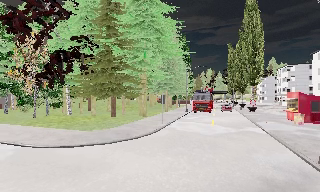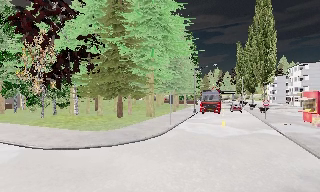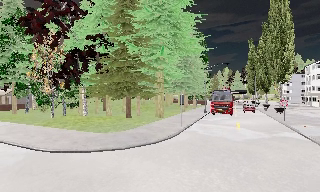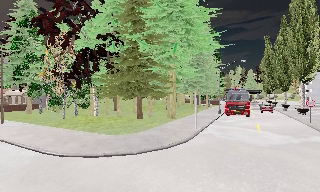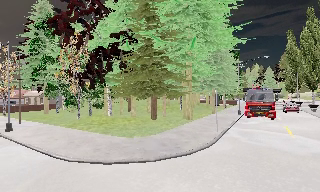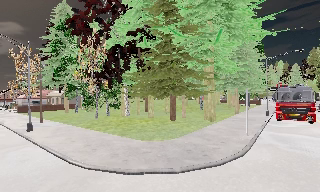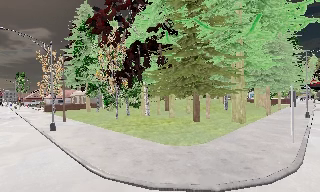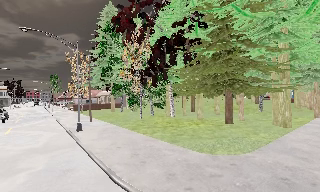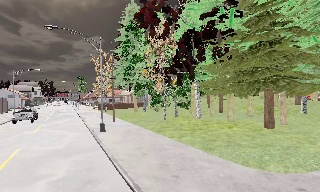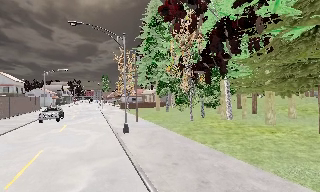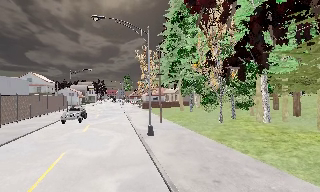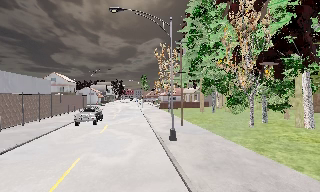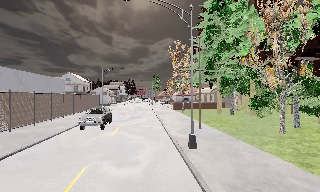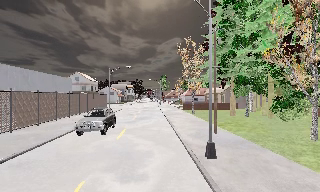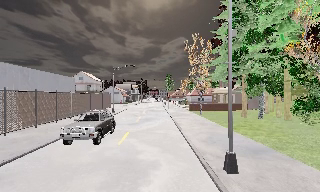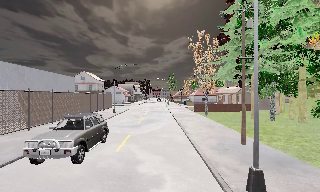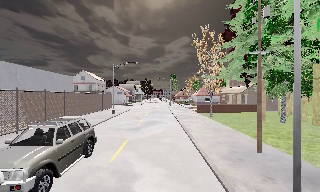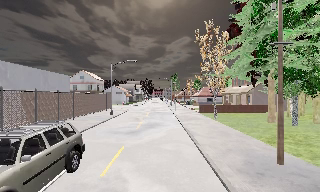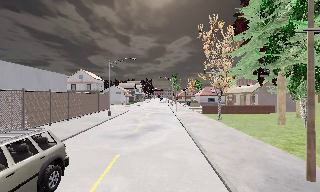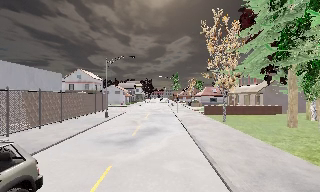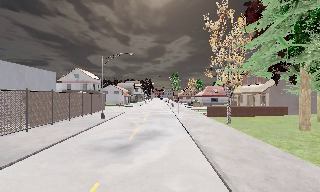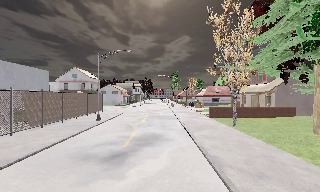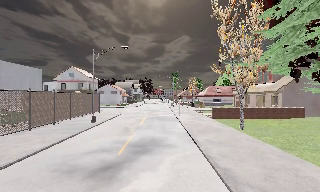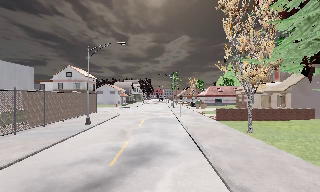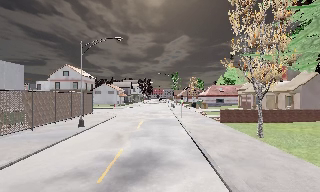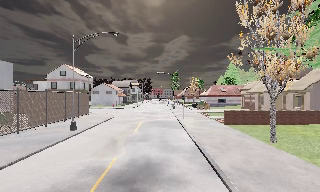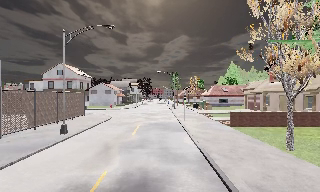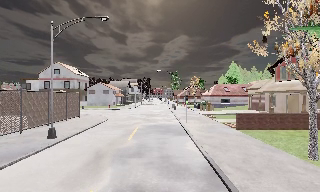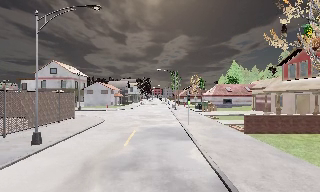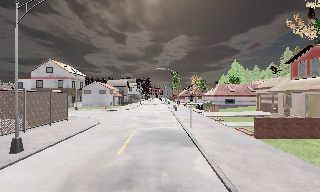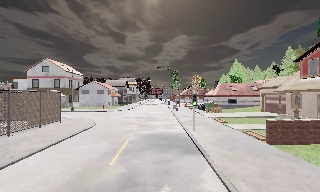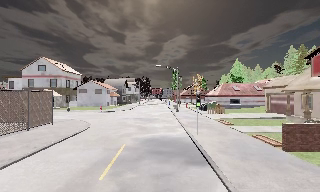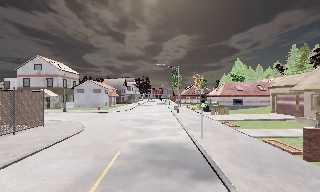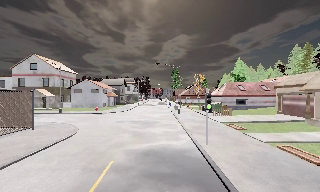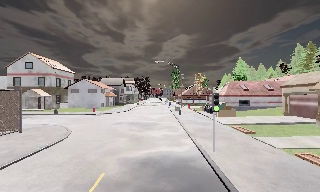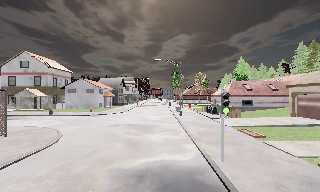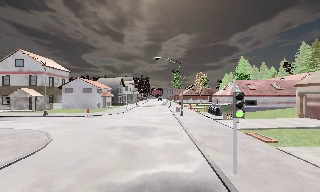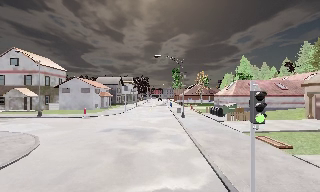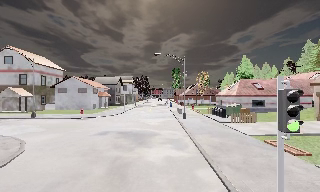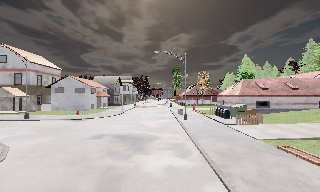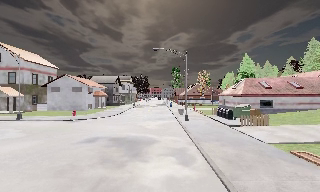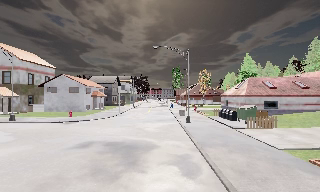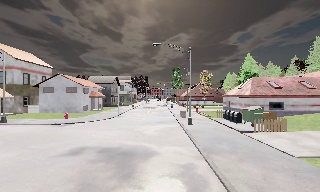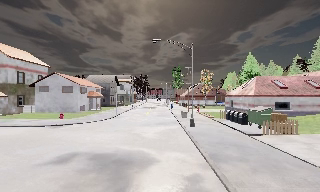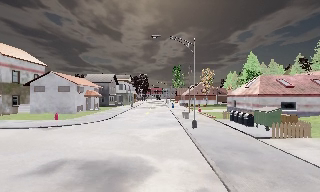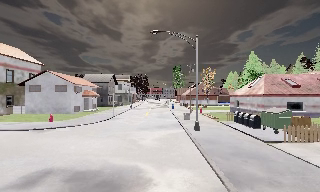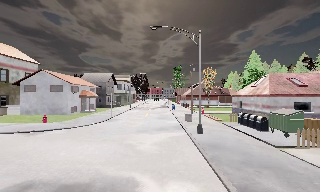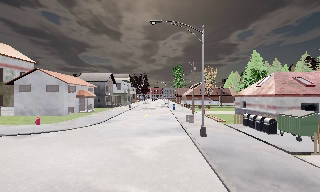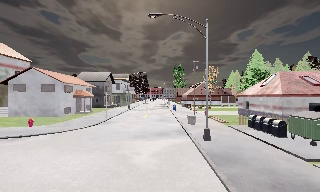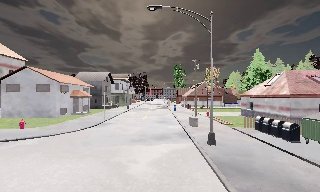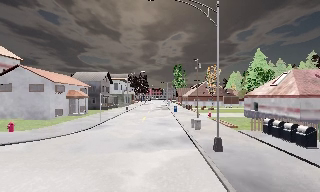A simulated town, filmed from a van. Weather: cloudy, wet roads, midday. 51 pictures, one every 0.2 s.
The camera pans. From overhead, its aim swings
counterclockwise.
The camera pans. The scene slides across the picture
to the right.
0.0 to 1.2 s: The camera swings to its left by about 25 degrees, and the scene slides to the right. It travels forward, about 5 m, so what stands in front looms larger. It gains speed.
1.2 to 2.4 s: The scene slides to the right, as the camera pans about 40 degrees to its left. It travels forward, about 8 m.
2.4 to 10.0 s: The camera travels forward, about 40 m, so what stands in front looms larger.
The film runs forward here.
